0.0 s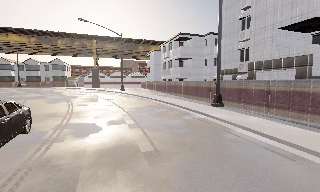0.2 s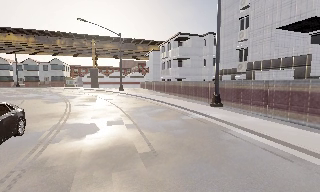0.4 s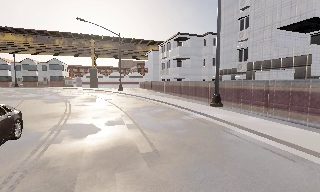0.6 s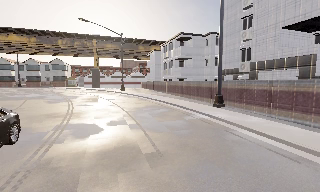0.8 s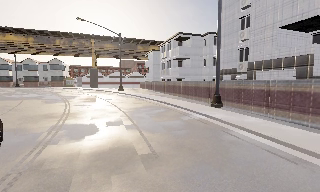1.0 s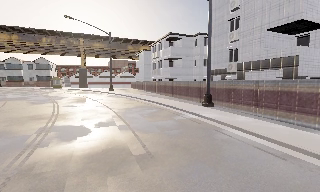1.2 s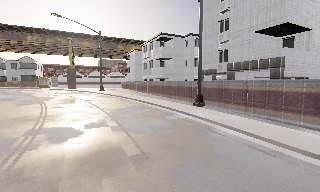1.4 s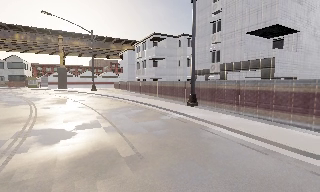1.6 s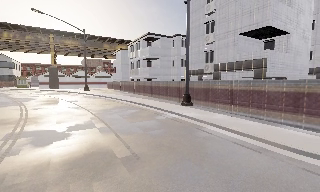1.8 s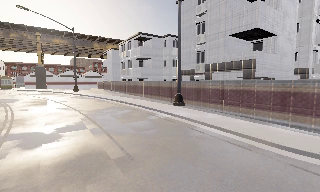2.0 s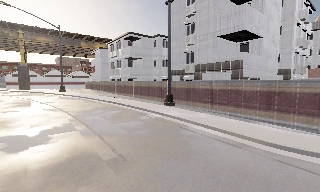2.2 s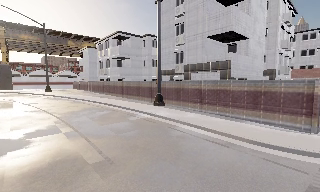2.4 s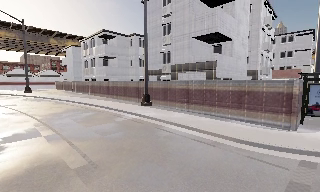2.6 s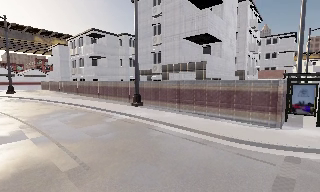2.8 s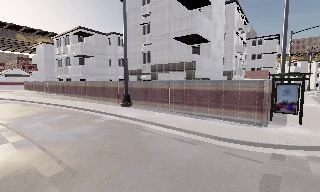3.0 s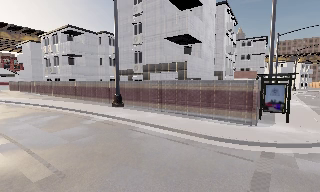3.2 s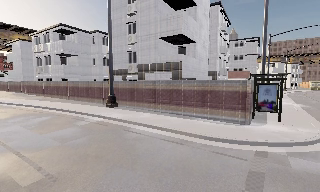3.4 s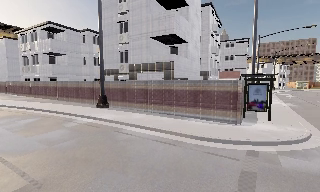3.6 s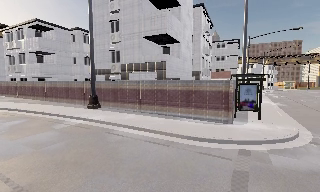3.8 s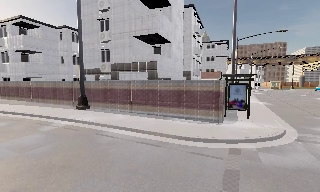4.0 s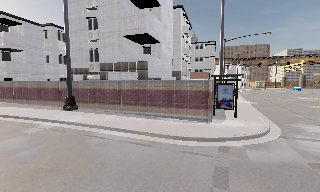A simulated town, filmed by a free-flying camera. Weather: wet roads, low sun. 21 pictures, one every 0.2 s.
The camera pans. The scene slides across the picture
to the left.
The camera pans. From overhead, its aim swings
clockwise.
0.0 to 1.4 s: The camera shifts only a little, or ends up much as it began.
1.4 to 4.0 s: The scene slides to the left, as the camera pans about 40 degrees to its right. It travels forward, about 0.5 m.
The film runs forward here.
